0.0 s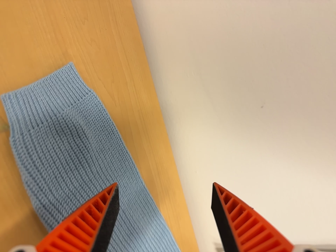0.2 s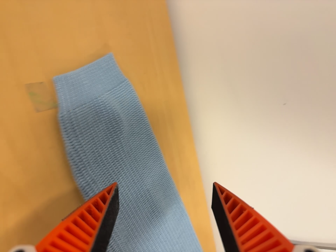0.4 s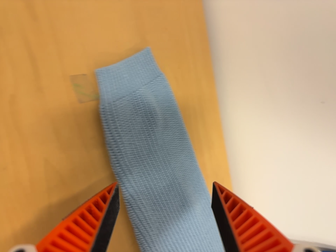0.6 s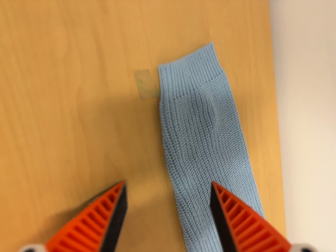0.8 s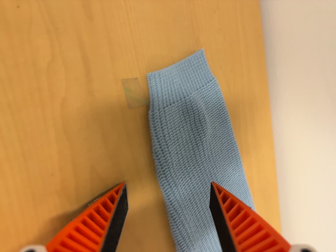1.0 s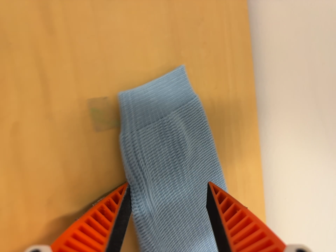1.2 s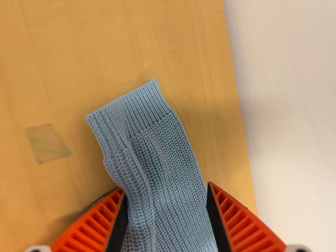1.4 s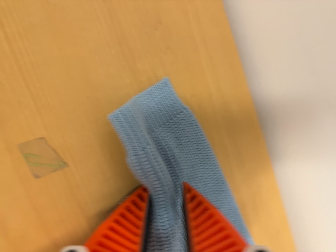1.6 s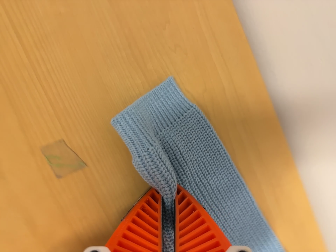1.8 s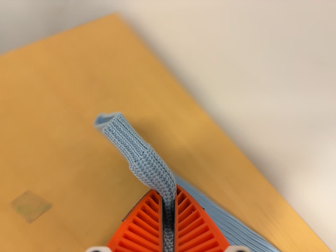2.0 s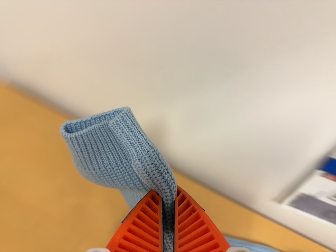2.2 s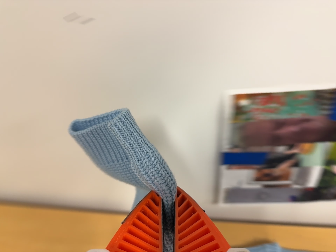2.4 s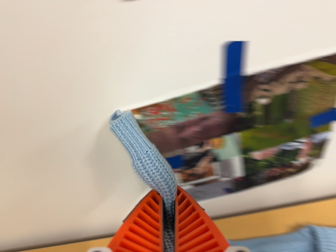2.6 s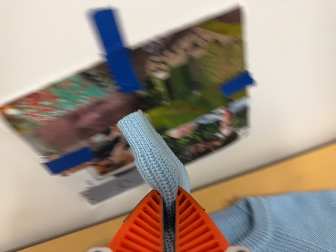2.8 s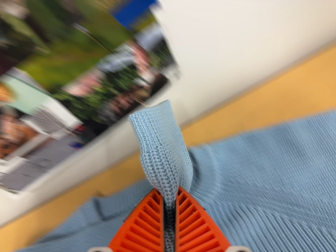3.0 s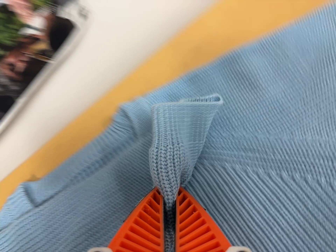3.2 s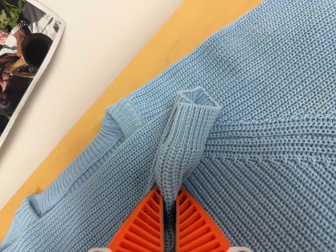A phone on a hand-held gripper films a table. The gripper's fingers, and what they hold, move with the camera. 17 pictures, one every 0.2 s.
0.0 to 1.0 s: The camera swings to its left by about 15 degrees, and the scene slides to the right. It rolls about its line of sight by about 10 degrees, and the scene rotates clockwise.
1.0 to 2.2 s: The camera travels to its right, about 40 cm, so close, fixed things drift to the left. Its aim tips toward the top of its view by about 20 degrees, and the scene shifts downward. It rolls about its line of sight by about 75 degrees, and the scene rotates counterclockwise.
2.2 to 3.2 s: The camera travels to its right, about 50 cm, so close, fixed things drift to the left. Its aim tips toward the bottom of its view by about 20 degrees, and the scene shifts upward. It rolls about its line of sight by about 50 degrees, and the scene rotates counterclockwise.
The film runs forward here.
